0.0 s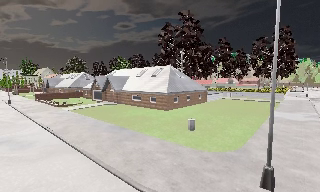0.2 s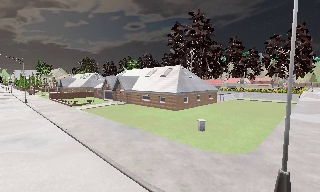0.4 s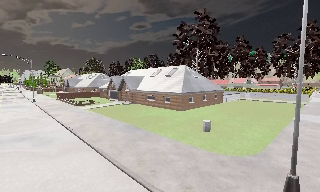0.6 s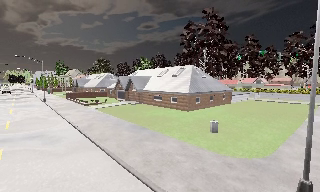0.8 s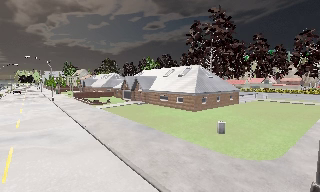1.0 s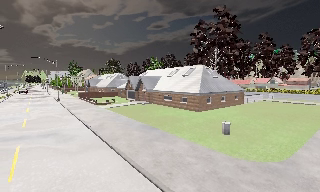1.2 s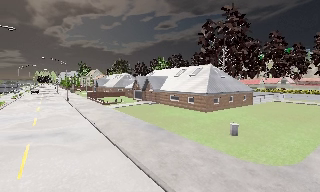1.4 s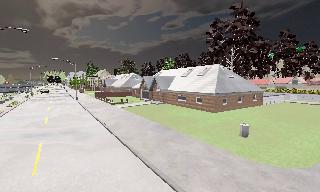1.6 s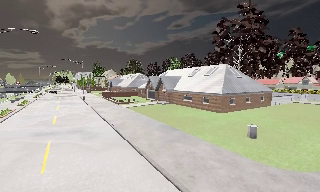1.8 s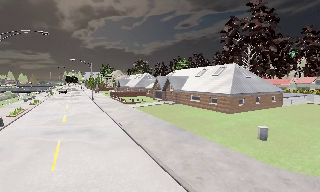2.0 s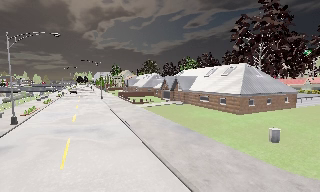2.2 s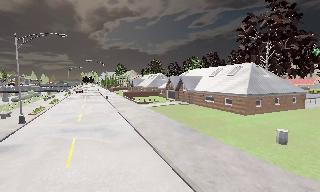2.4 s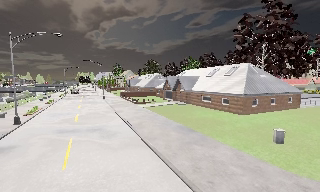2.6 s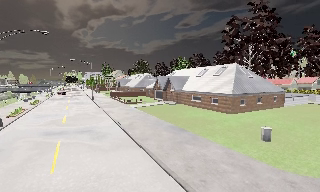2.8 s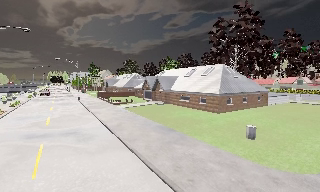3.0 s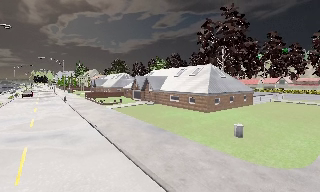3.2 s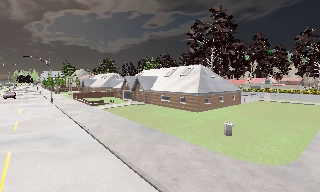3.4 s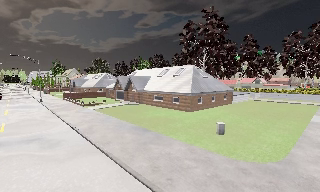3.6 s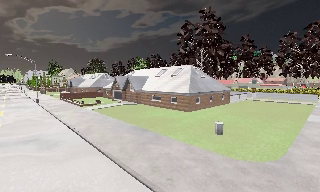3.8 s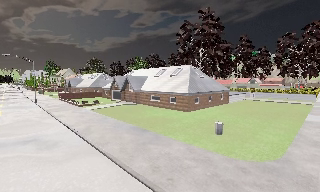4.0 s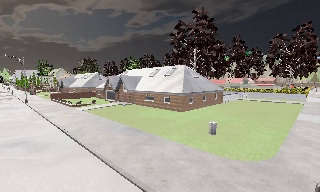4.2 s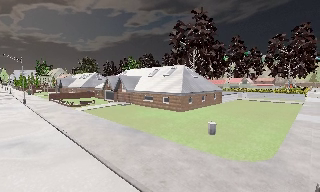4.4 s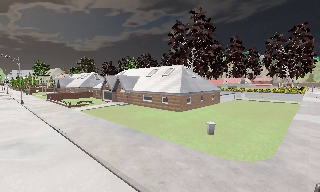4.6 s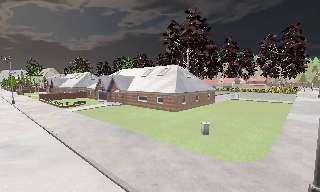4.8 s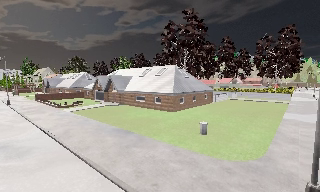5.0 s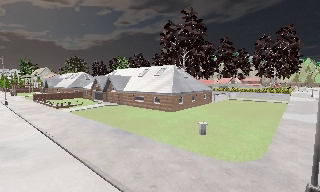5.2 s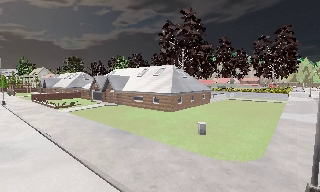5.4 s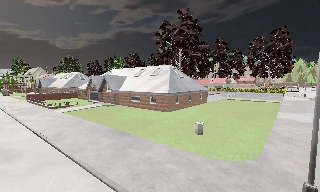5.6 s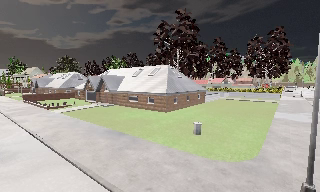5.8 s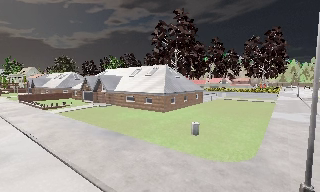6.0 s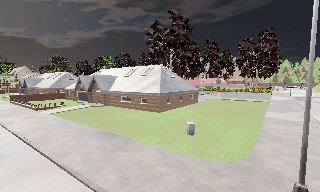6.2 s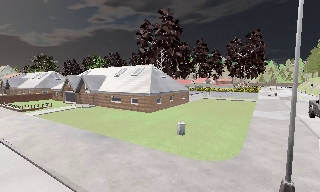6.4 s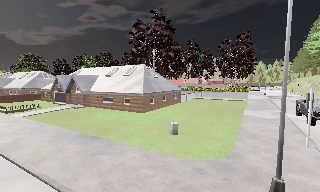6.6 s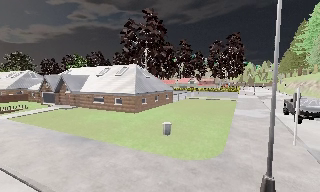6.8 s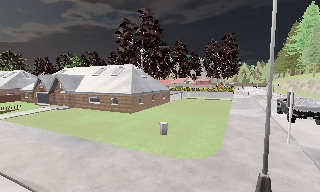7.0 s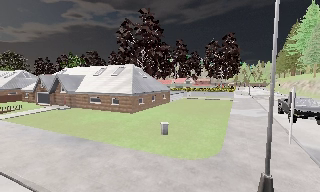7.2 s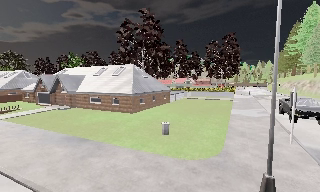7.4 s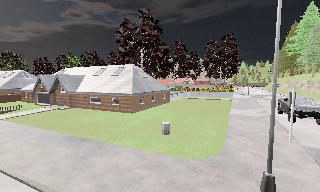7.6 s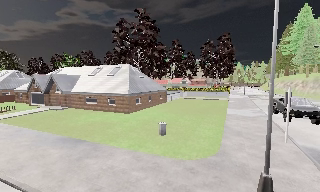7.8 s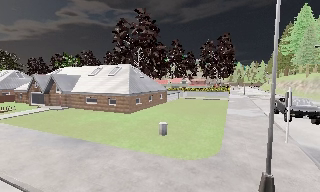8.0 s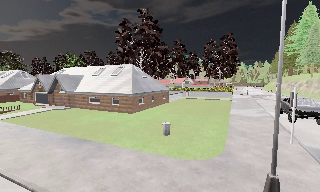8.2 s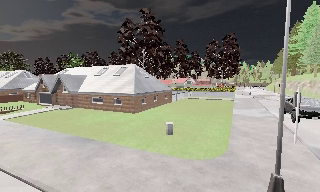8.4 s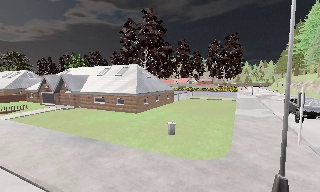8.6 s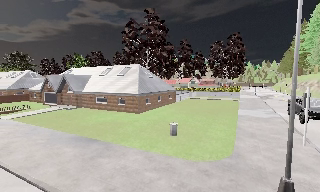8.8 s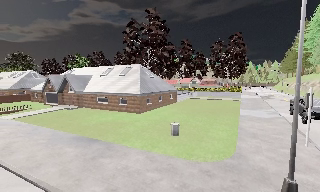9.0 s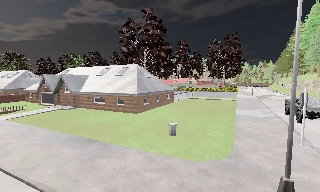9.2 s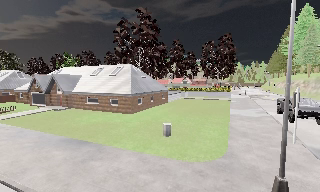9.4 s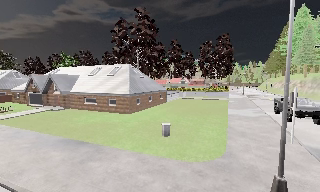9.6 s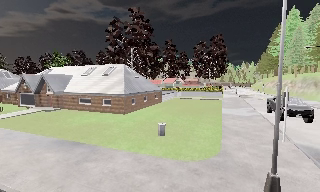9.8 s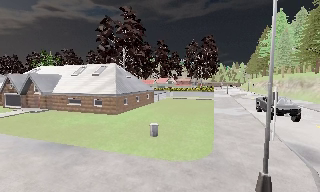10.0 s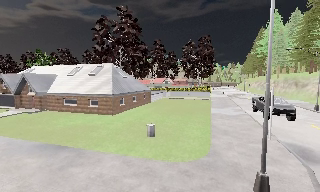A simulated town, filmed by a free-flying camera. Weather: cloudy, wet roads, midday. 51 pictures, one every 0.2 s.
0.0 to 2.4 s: The camera pans to its left, which is counterclockwise from overhead, by about 25 degrees. It travels forward, about 0.5 m, so what stands in front looms larger.
2.4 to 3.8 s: The camera pans to its right, which is clockwise from overhead, by about 20 degrees.
3.8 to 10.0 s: The camera pans to its right, which is clockwise from overhead, by about 30 degrees. It travels forward and to its left, about 1.5 m, so what stands in front looms larger.
The film runs forward here.
